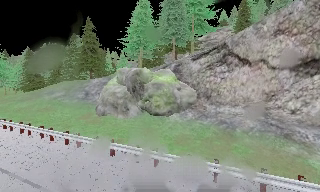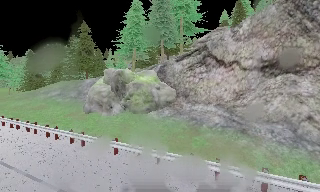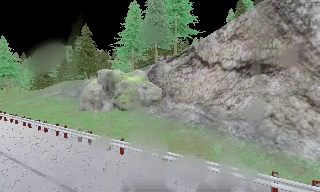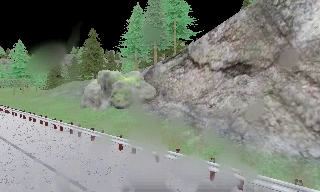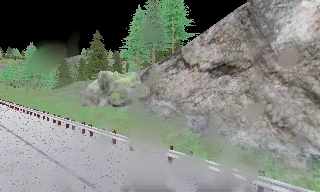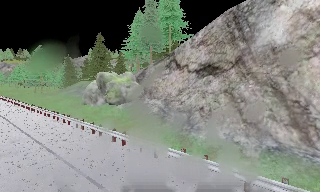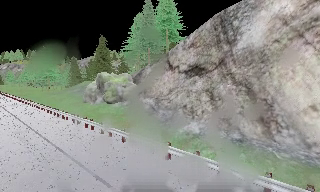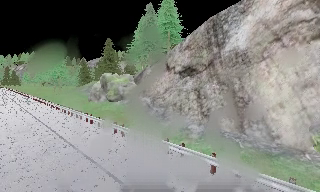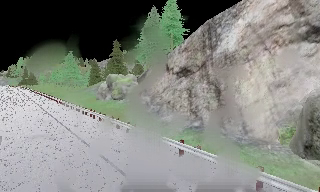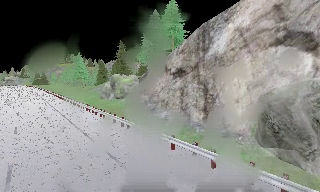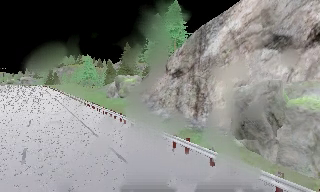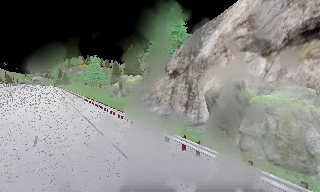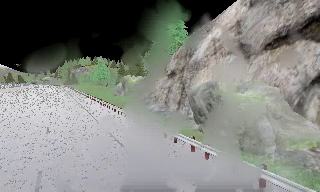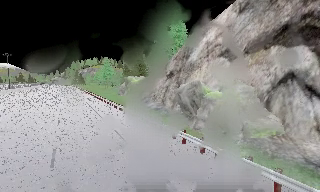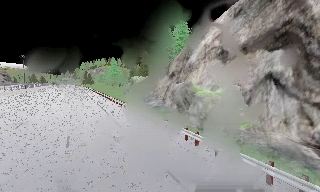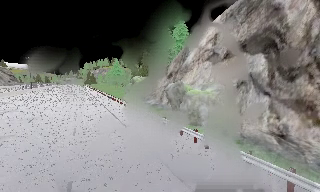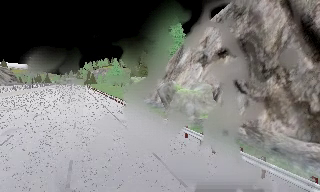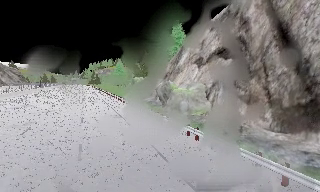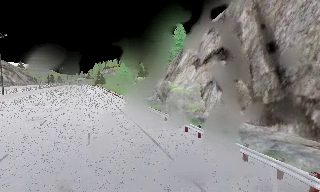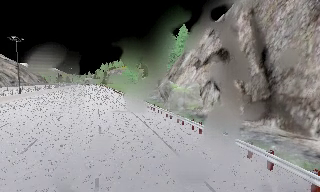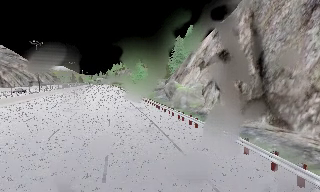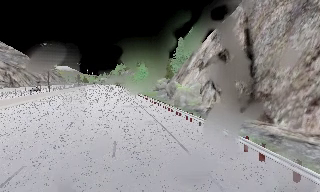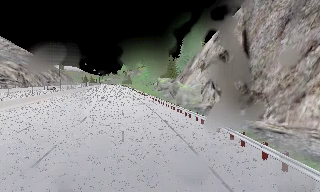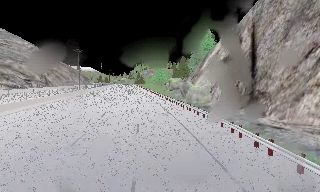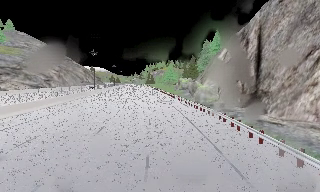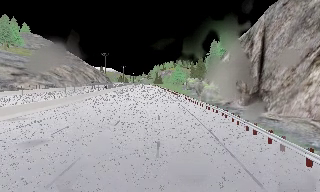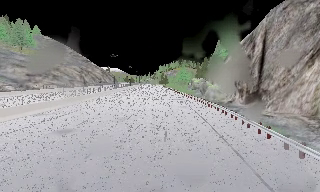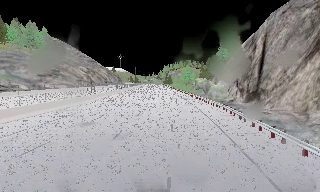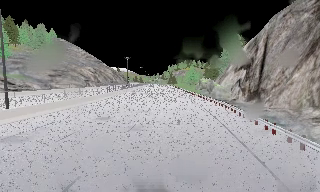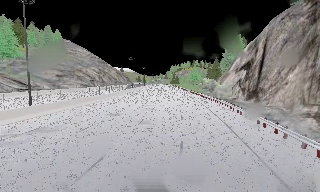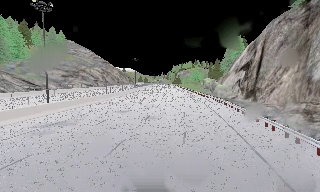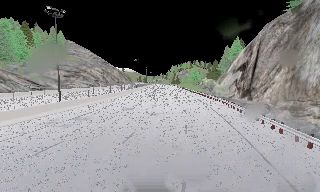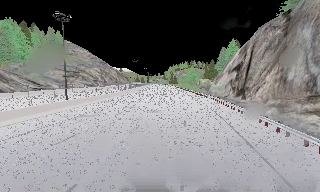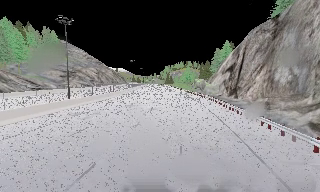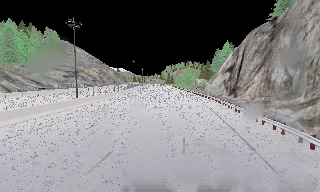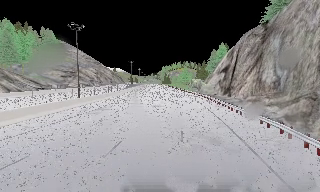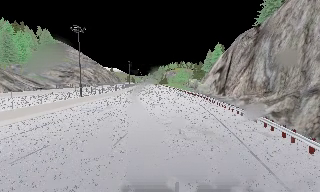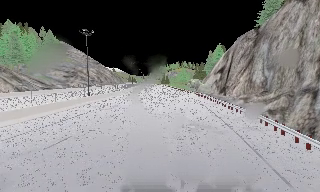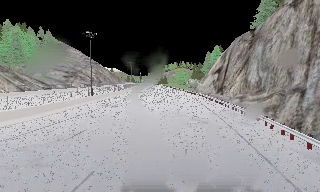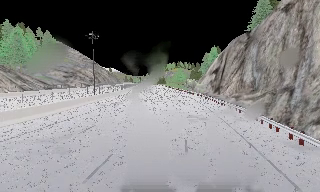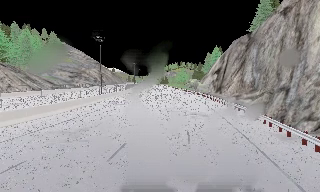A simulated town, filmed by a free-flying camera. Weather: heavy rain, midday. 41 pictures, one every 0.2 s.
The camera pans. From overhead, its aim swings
counterclockwise.
0.0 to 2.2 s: The camera pans to its left, which is counterclockwise from overhead, by about 30 degrees. It travels to its right and backward, about 20 m, so close, fixed things drift to the left.
2.2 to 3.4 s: The camera travels backward and to its right, about 12 m, so what stands in front gets smaller.
3.4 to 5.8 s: The camera swings to its left by about 25 degrees, and the scene slides to the right. It travels backward, about 20 m, so what stands in front gets smaller.
5.8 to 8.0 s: The camera travels backward, about 16 m, so what stands in front gets smaller.
The film runs backward here.
